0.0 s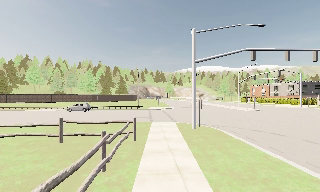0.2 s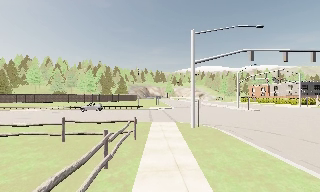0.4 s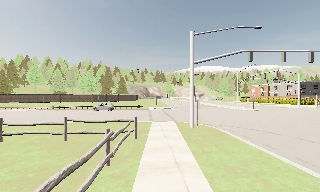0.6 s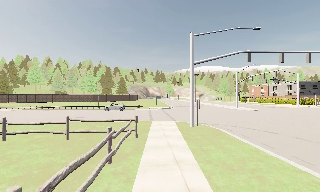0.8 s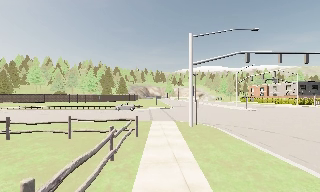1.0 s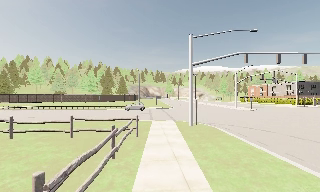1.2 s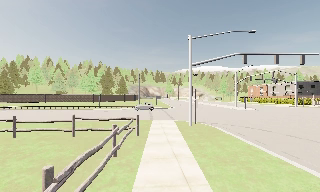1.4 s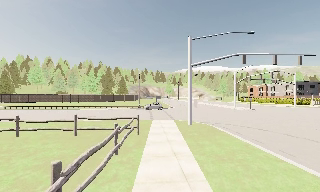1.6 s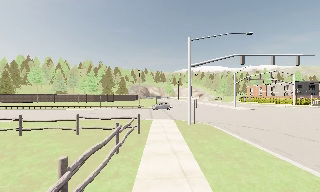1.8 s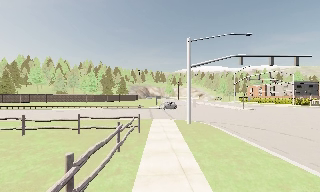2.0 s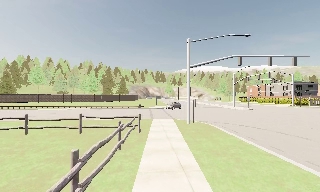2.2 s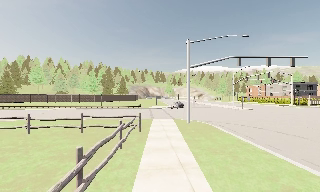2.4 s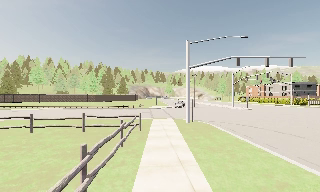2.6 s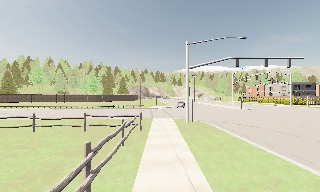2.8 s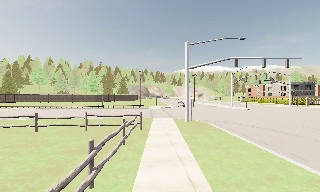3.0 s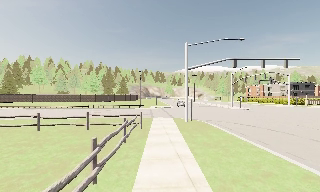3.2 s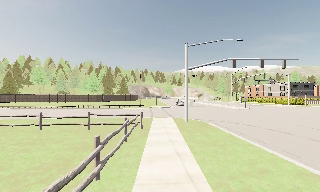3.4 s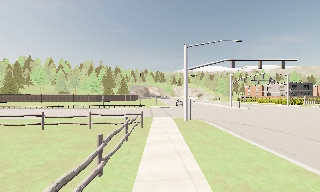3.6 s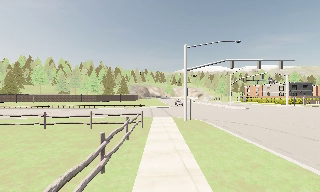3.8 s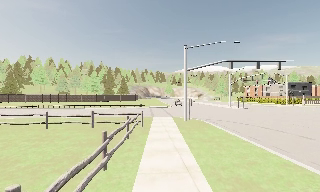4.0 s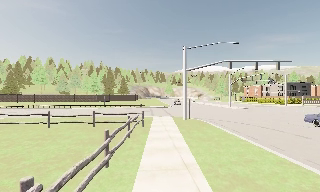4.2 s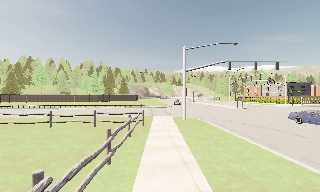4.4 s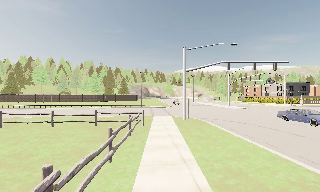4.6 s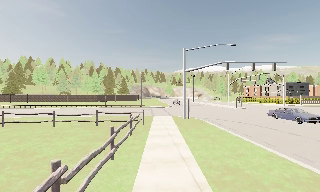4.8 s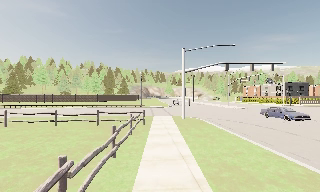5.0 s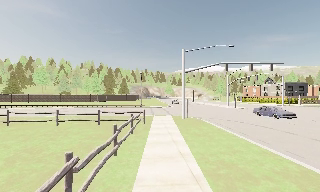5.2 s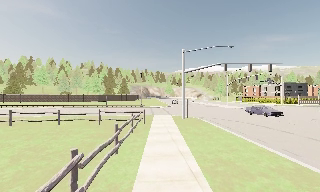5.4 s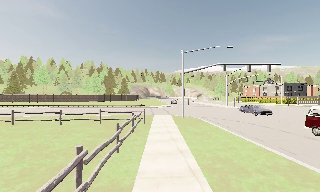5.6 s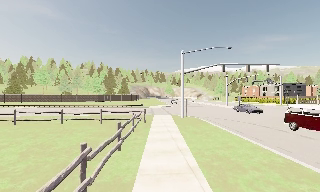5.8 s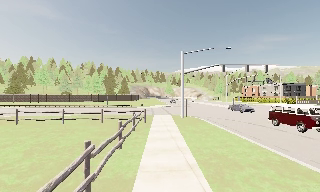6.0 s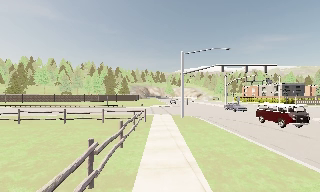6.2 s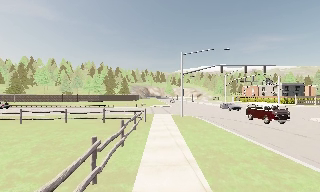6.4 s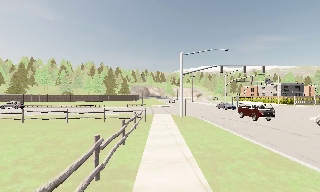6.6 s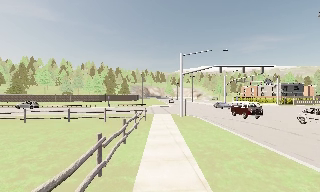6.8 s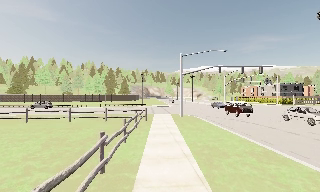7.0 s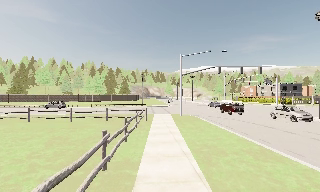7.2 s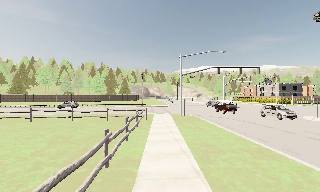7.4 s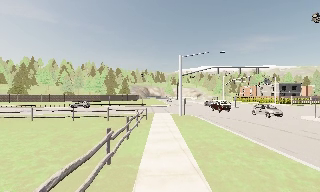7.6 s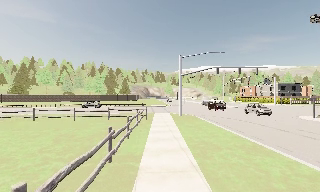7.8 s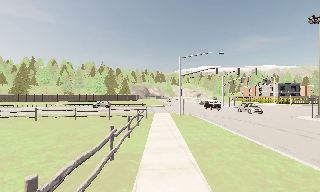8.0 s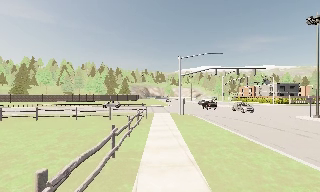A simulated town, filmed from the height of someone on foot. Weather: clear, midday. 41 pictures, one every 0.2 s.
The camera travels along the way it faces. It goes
backward.
0.0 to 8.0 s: The camera travels backward, about 9 m, so what stands in front gets smaller.
The film runs backward here.
